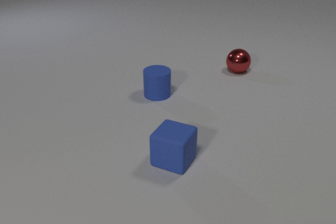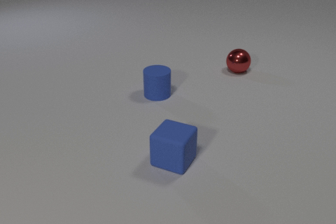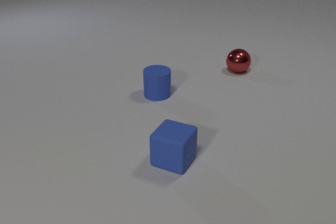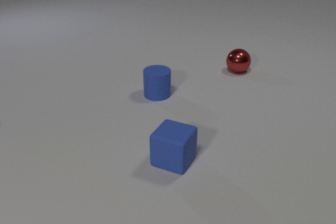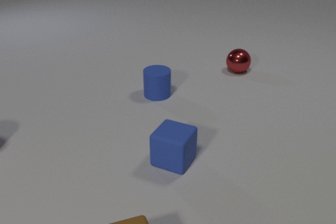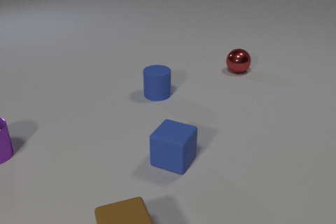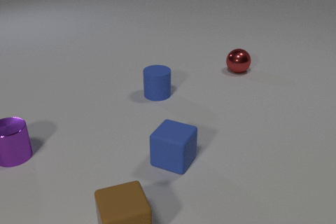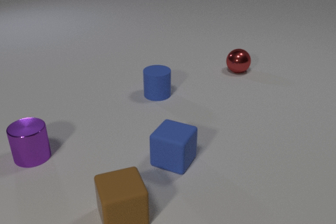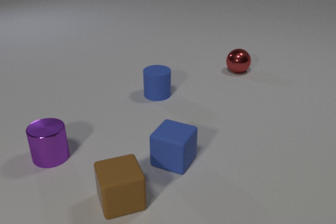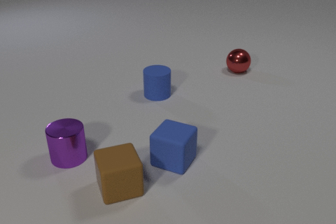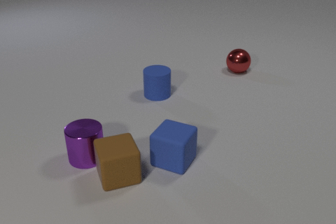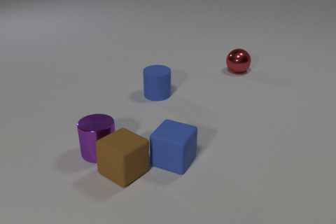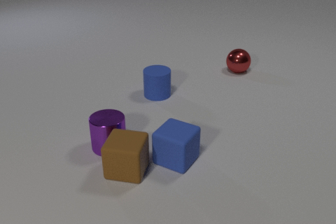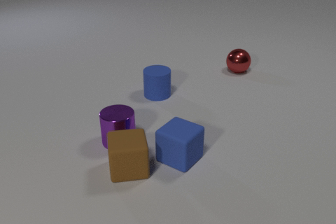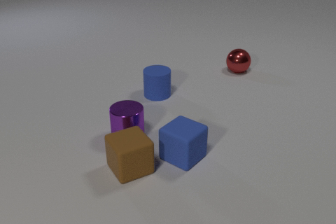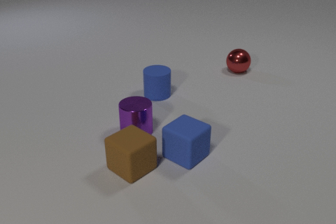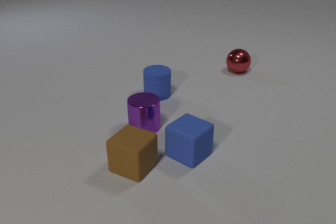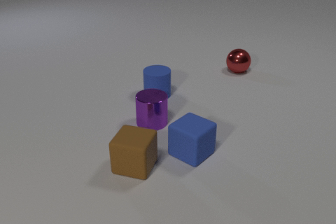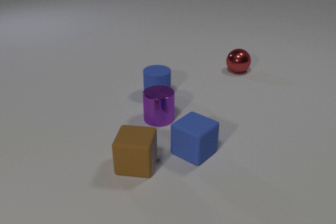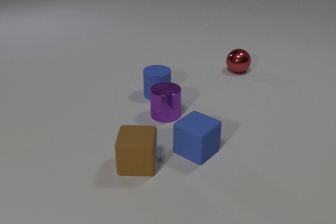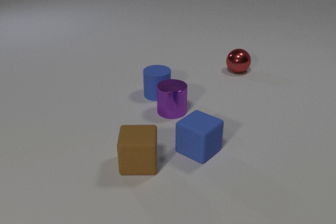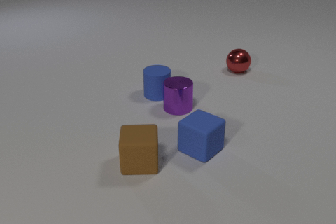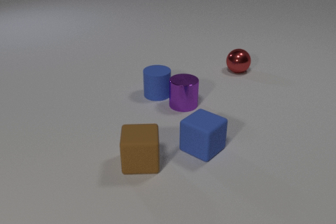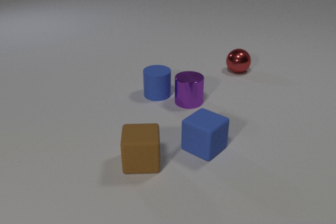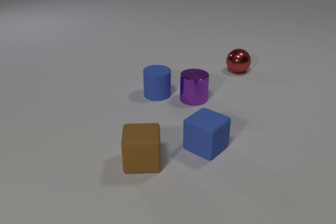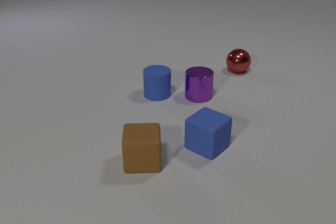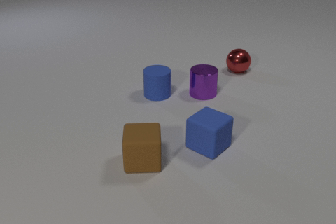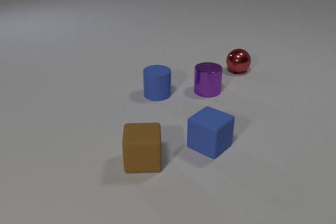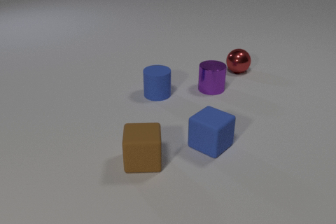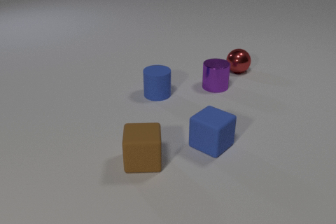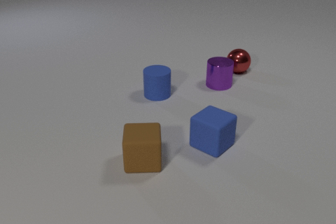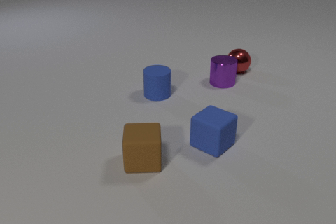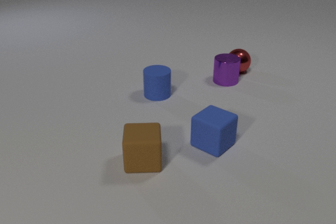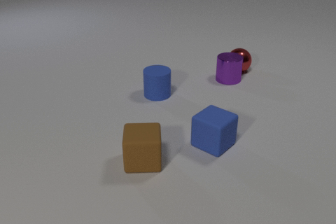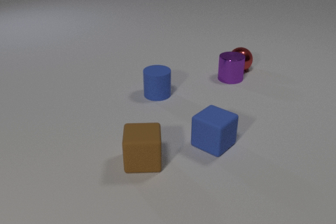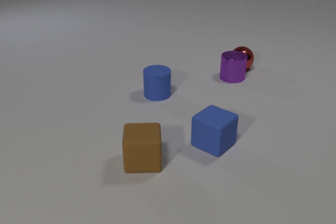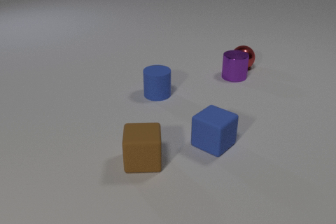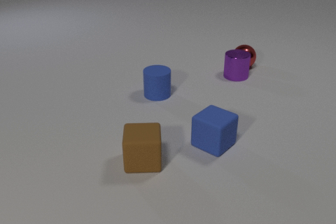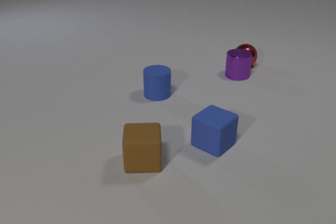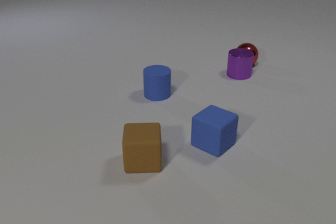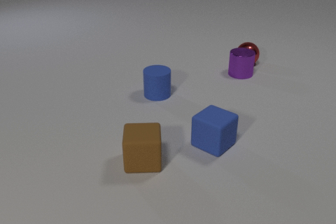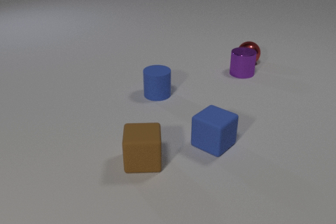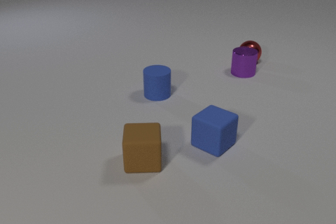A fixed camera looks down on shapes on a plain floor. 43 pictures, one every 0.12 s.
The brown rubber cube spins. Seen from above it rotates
counterclockwise.
The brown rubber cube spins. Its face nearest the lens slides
to the right.
0.00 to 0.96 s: The brown rubber cube comes in at the bottom edge, slides away from the camera. The purple metal cylinder comes in at the left edge, slides to the right and toward the camera.
0.96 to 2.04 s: The brown rubber cube slides away from the camera, spins so that its near face slides to the right, counterclockwise seen from above. The purple metal cylinder slides to the right and away from the camera. The blue rubber cube slides to the right and away from the camera. The brown rubber cube and the purple metal cylinder collide. The brown rubber cube and the blue rubber cube collide.
2.04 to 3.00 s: The brown rubber cube slides to the right, spins so that its near face slides to the right, counterclockwise seen from above. The purple metal cylinder slides away from the camera and to the right. The blue rubber cube slides to the right and away from the camera.
3.00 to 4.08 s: The purple metal cylinder slides away from the camera and to the right. The purple metal cylinder and the red metal sphere collide.
4.08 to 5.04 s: The purple metal cylinder slides away from the camera and to the right. The red metal sphere rolls away from the camera.
Are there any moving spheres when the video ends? yes.
How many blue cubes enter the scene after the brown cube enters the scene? 0.
What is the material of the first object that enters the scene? rubber.
